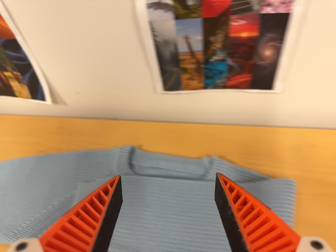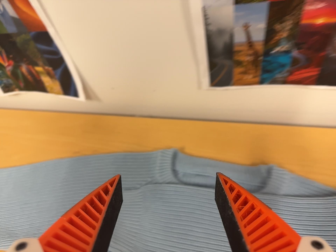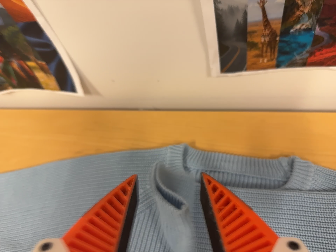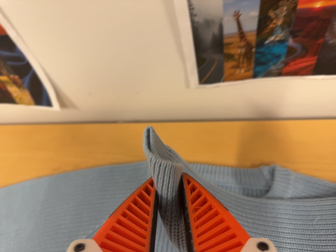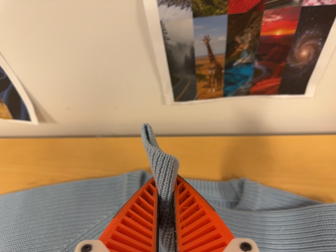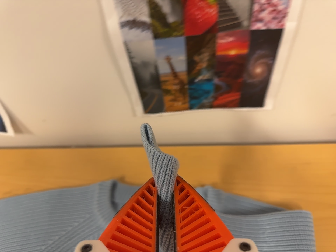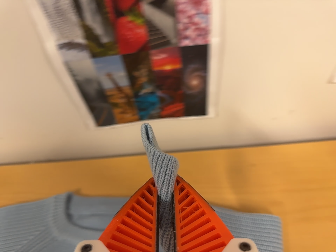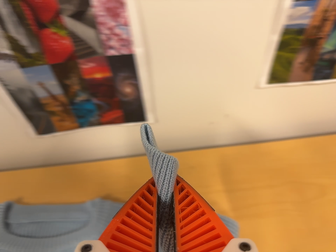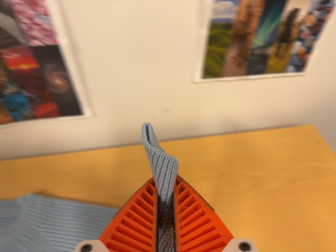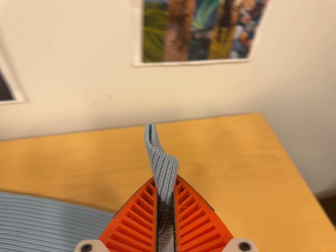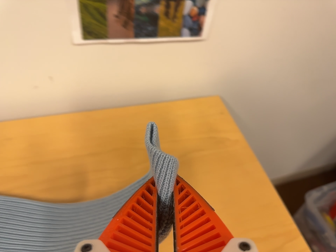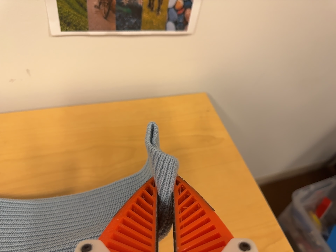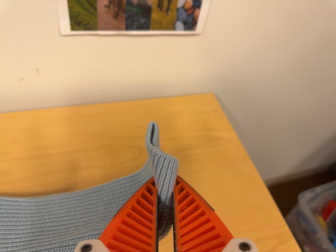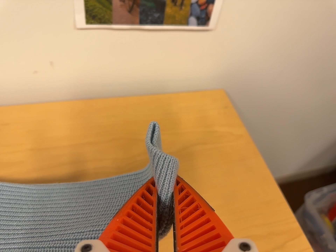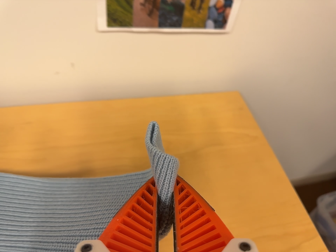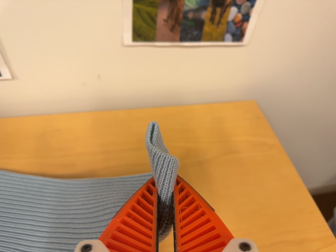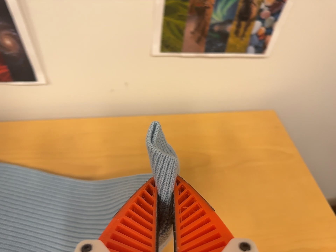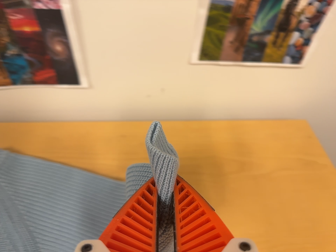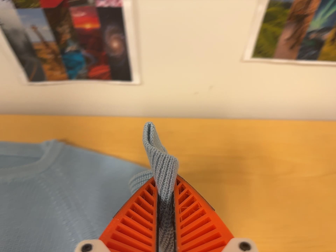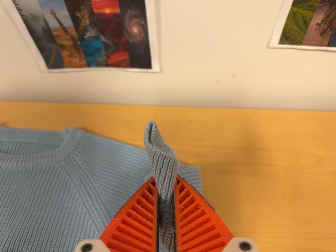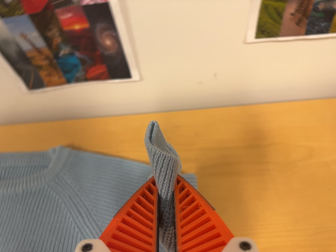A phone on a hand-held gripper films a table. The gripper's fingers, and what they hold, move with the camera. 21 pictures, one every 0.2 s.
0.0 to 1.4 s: The camera swings to its right by about 15 degrees, and the scene slides to the left. It travels to its right and toward the top of its view, about 12 cm, so close, fixed things drift to the left. It rolls about its line of sight by about 10 degrees, and the scene rotates counterclockwise.
1.4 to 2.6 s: The camera pans to its right by about 15 degrees. It travels to its right, about 20 cm, so close, fixed things drift to the left.
2.6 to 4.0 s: The camera swings to its left by about 20 degrees, and the scene slides to the right. It travels to its left and backward, about 12 cm, so close, fixed things drift to the right.
The film runs backward here.
